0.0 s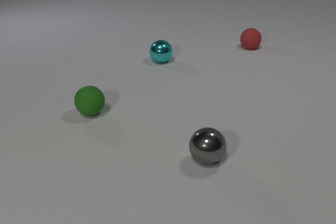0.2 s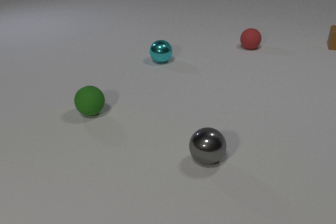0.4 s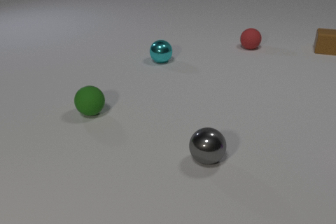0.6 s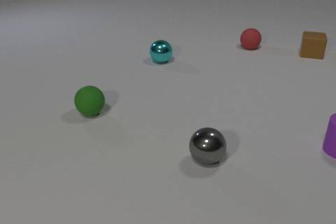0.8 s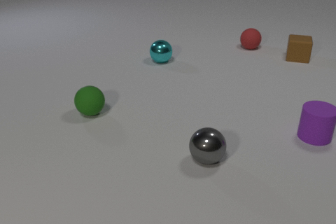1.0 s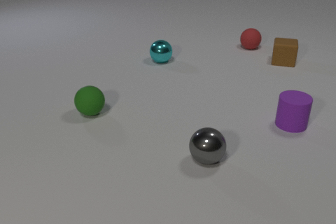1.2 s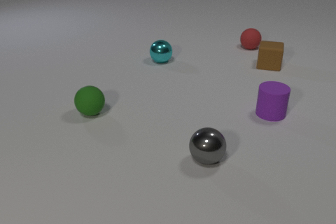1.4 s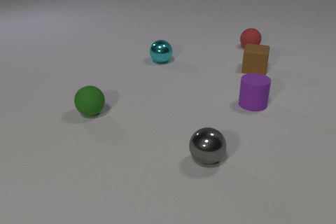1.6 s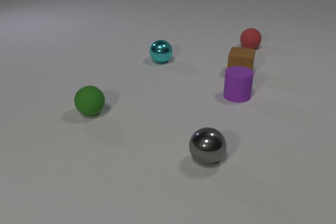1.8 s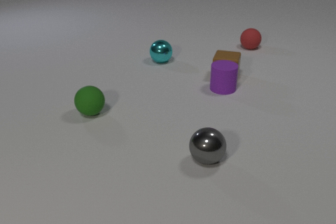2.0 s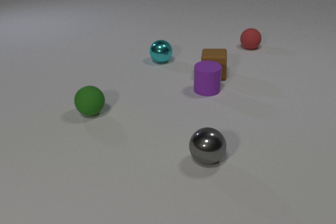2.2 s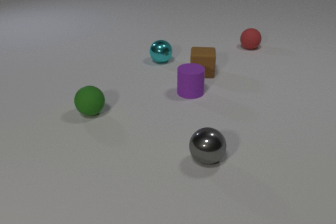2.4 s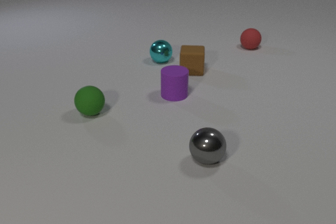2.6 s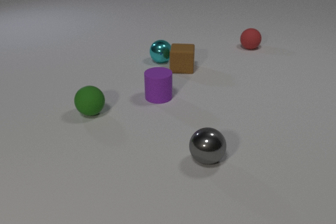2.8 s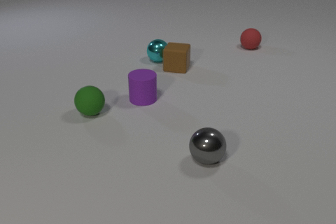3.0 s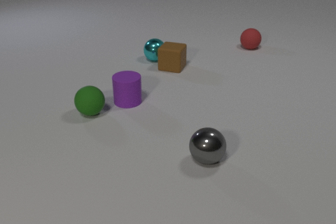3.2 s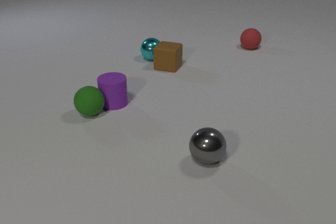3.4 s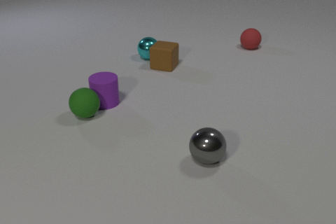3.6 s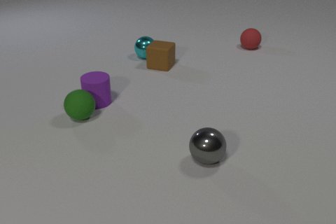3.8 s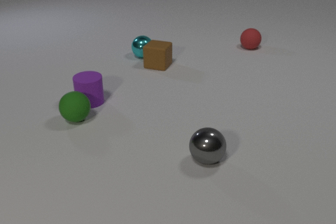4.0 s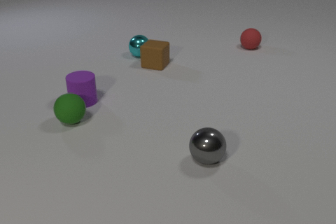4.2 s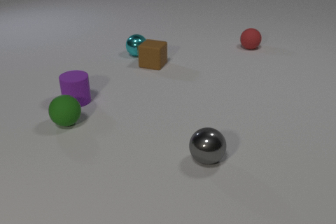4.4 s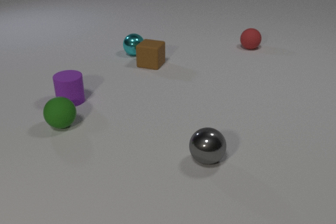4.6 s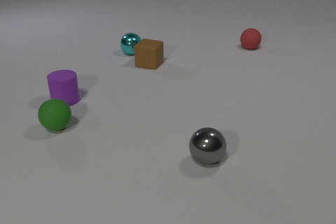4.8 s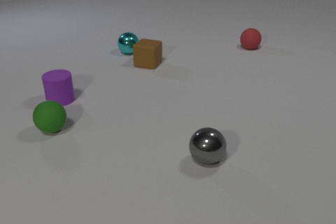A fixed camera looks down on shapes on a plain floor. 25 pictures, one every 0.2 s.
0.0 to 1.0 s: The purple rubber cylinder comes in at the right edge, slides to the left and away from the camera. The brown rubber cube comes in at the right edge, slides toward the camera and to the left.
1.0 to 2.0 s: The purple rubber cylinder slides to the left and away from the camera. The brown rubber cube slides to the left and toward the camera. The purple rubber cylinder and the brown rubber cube collide.
2.0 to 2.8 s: The purple rubber cylinder slides to the left. The brown rubber cube slides to the left and away from the camera. The brown rubber cube and the cyan metal sphere collide.
2.8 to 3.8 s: The purple rubber cylinder slides to the left. The brown rubber cube slides to the left. The cyan metal sphere rolls to the left and away from the camera. The green rubber sphere rolls to the left and toward the camera. The purple rubber cylinder and the green rubber sphere collide.
3.8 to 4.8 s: The purple rubber cylinder slides to the left. The brown rubber cube slides to the left. The cyan metal sphere rolls to the left and away from the camera. The green rubber sphere rolls to the left and toward the camera.
What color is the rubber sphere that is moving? green.
How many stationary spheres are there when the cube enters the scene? 4.
What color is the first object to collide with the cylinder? brown.
